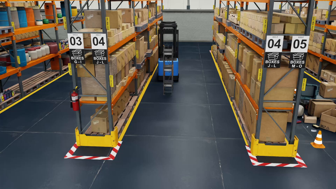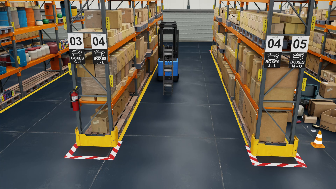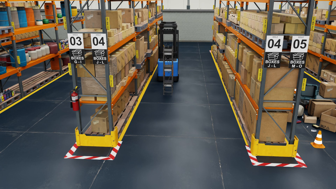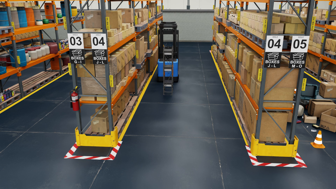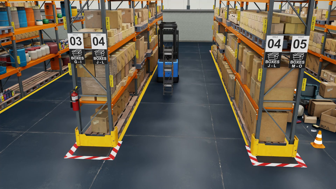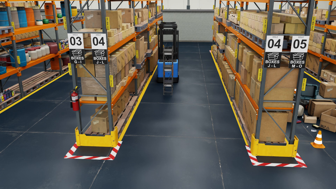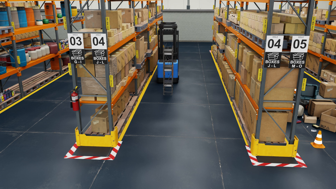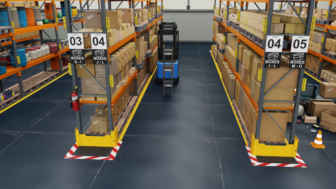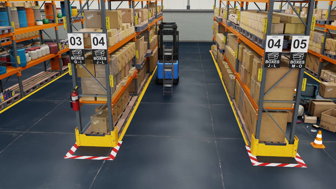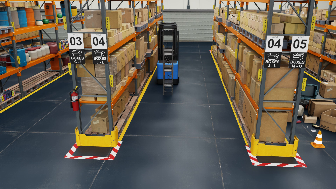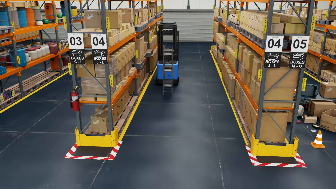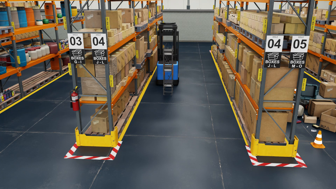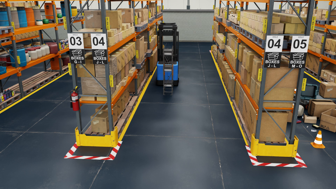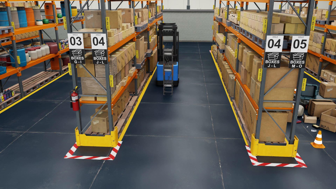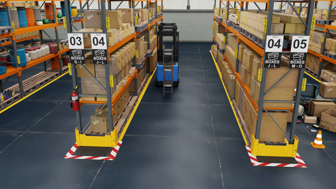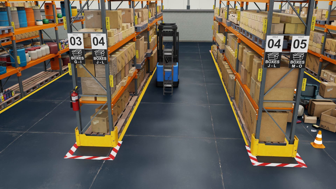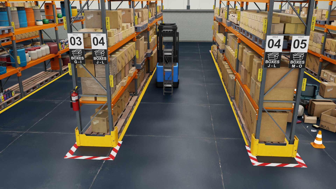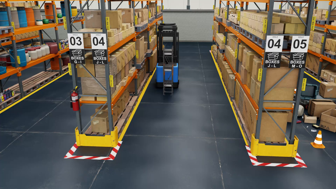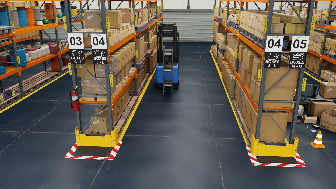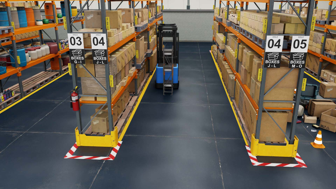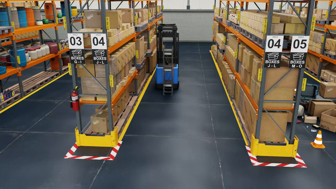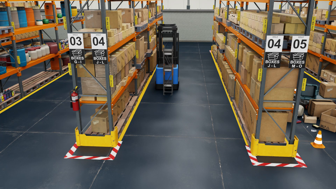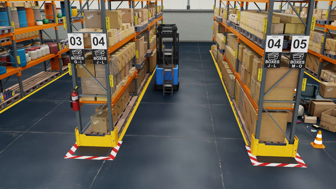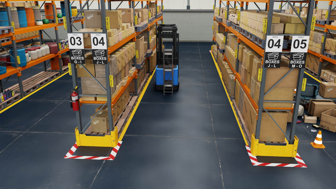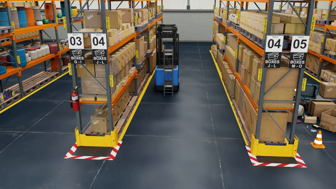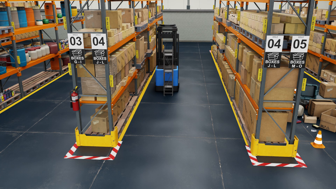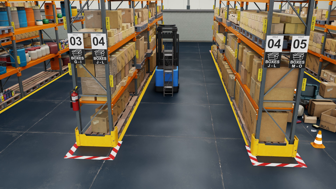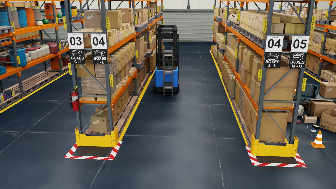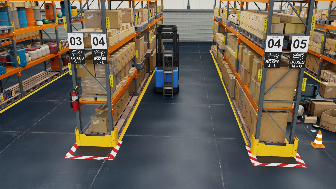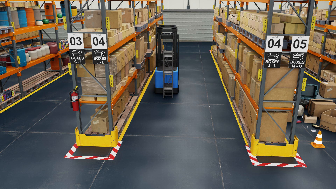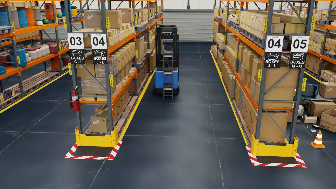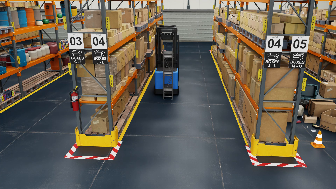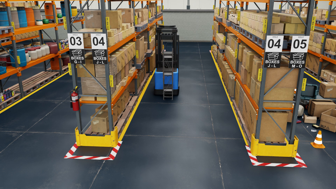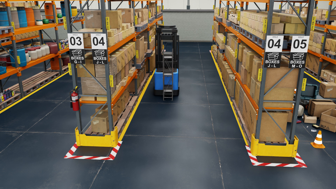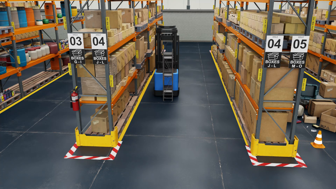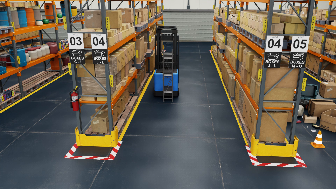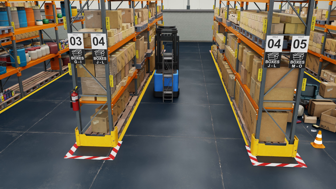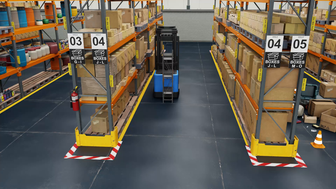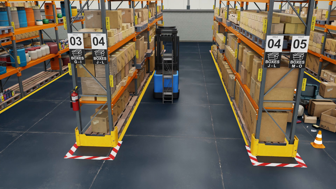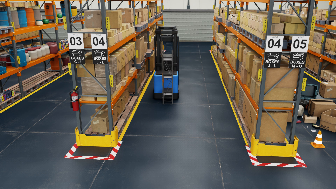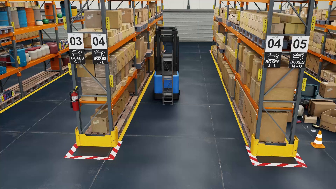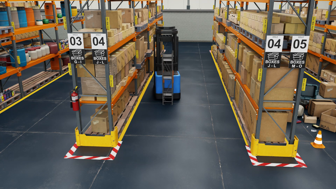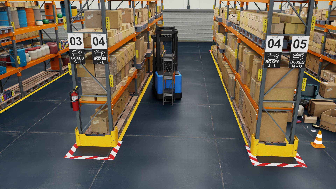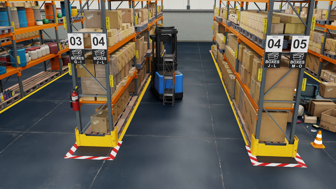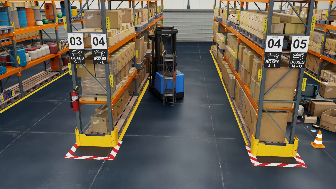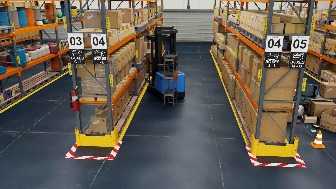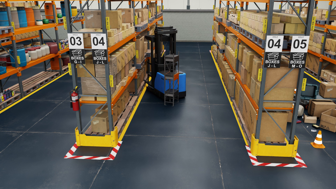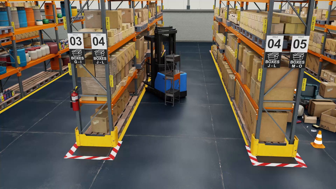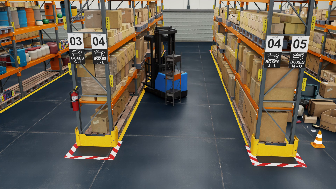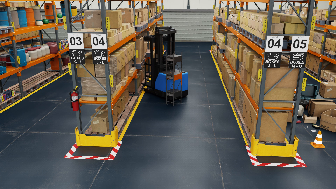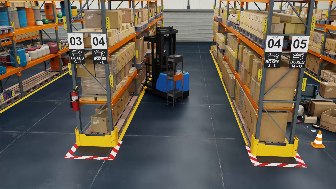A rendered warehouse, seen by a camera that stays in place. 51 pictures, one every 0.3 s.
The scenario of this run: A forklift runs into an object in its way.
